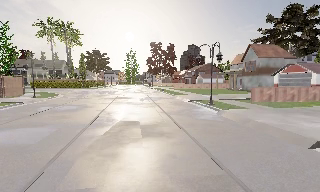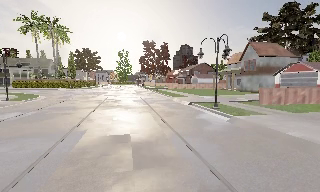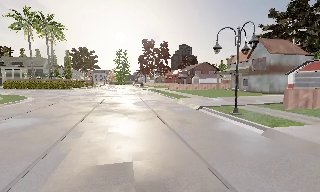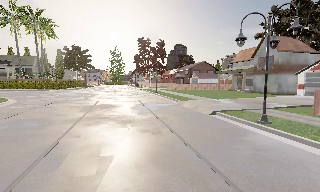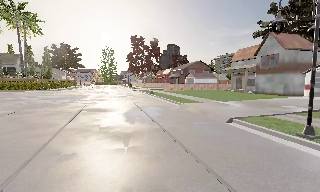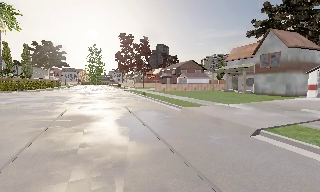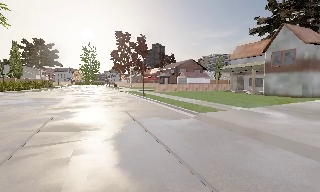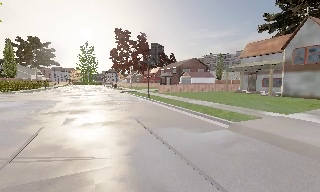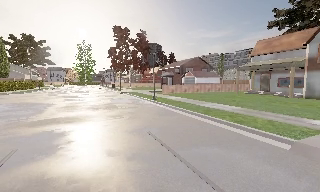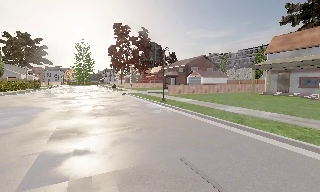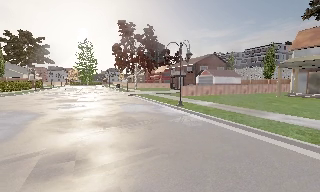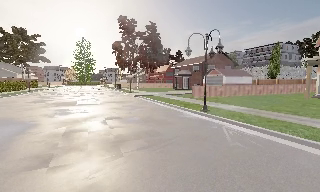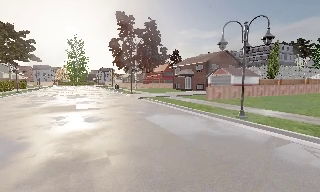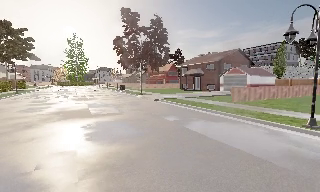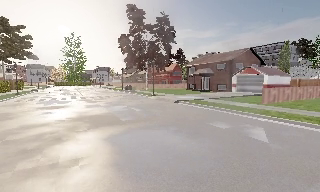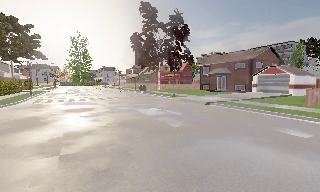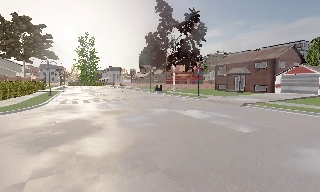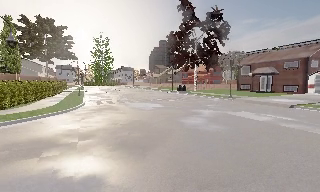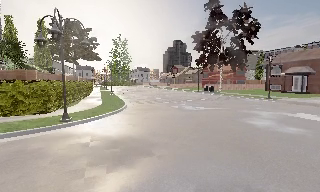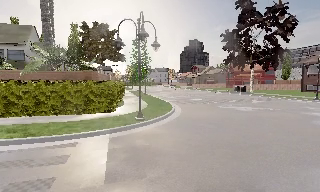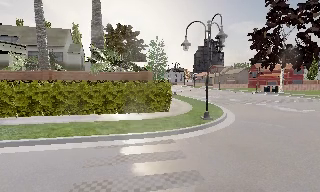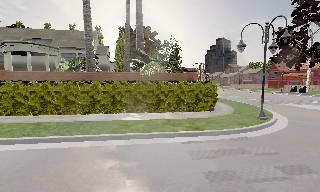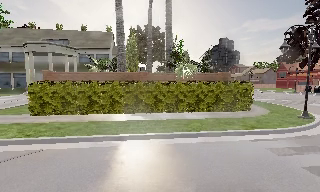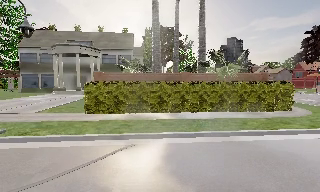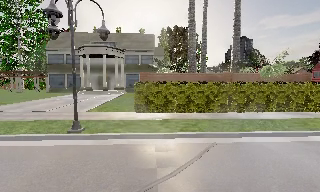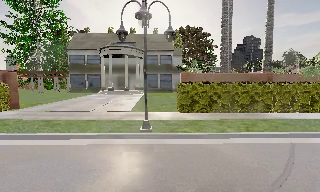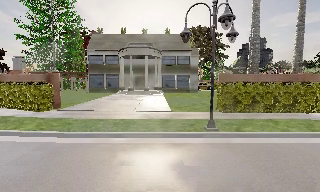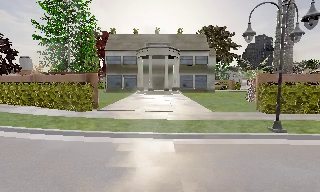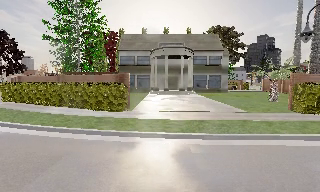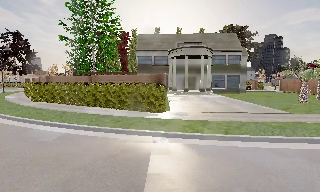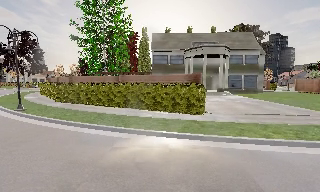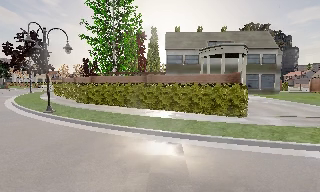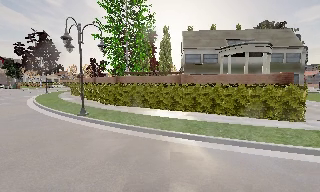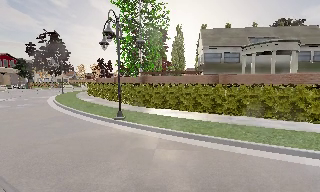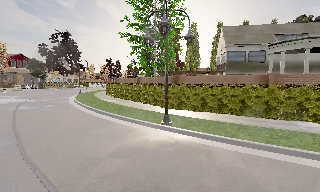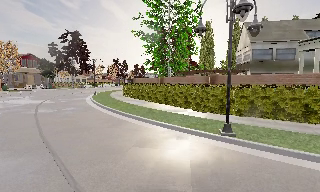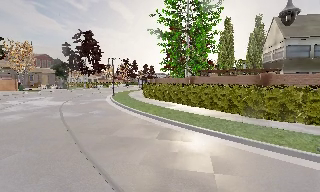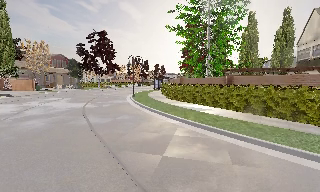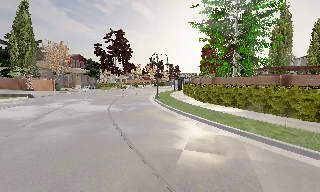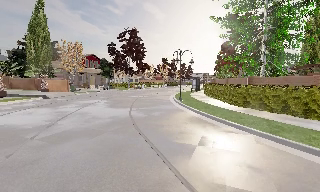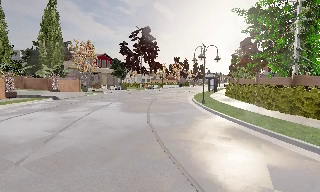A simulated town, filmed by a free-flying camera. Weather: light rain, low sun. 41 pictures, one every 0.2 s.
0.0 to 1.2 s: The camera pans to its right, which is clockwise from overhead, by about 15 degrees. It travels forward, about 13 m, so what stands in front looms larger.
1.2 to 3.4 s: The camera travels to its left and forward, about 25 m, so close, fixed things drift to the right.
3.4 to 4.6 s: The camera swings to its left by about 20 degrees, and the scene slides to the right. It travels to its left, about 15 m, so close, fixed things drift to the right.
4.6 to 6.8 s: The camera pans to its left, which is counterclockwise from overhead, by about 15 degrees. It travels to its left, about 25 m, so close, fixed things drift to the right.
6.8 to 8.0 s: The scene slides to the right, as the camera pans about 20 degrees to its left. It travels forward and to its left, about 13 m, so what stands in front looms larger.
The film runs forward here.
